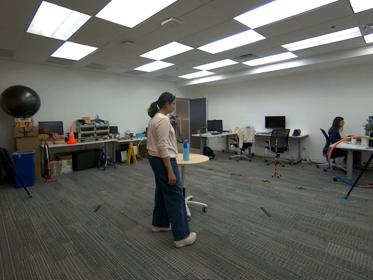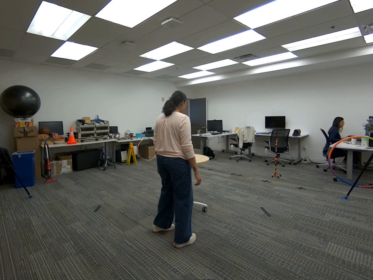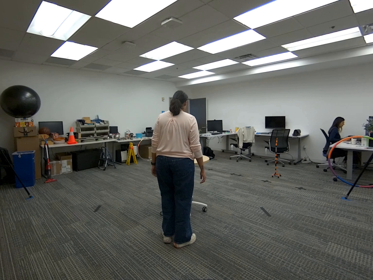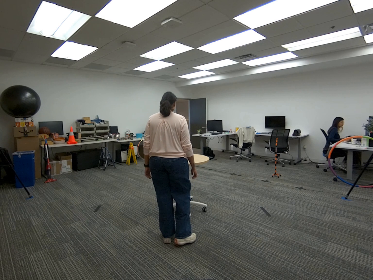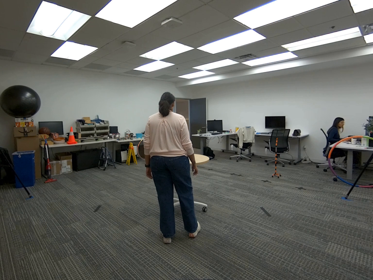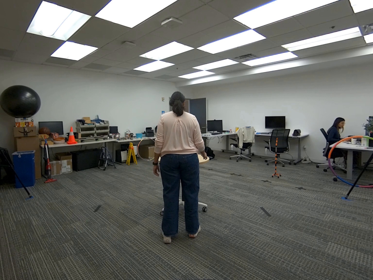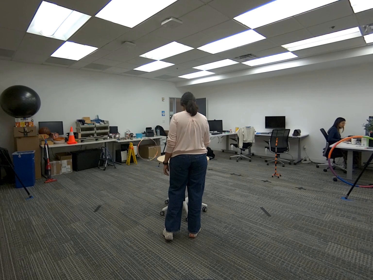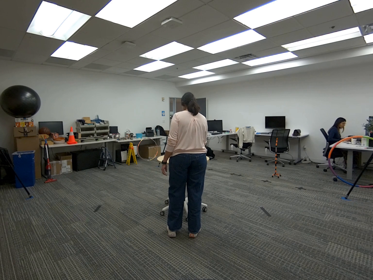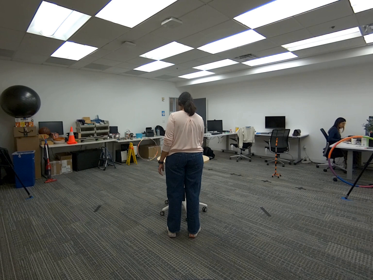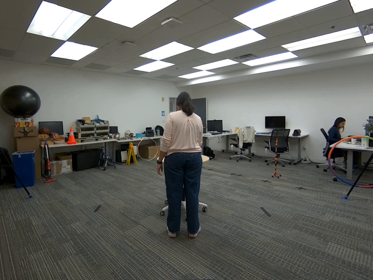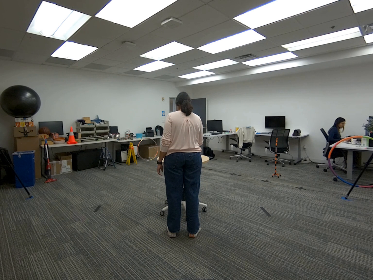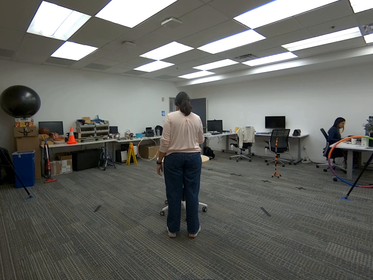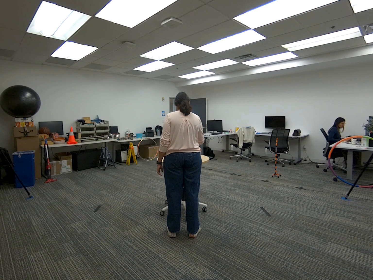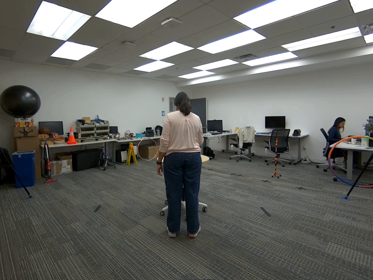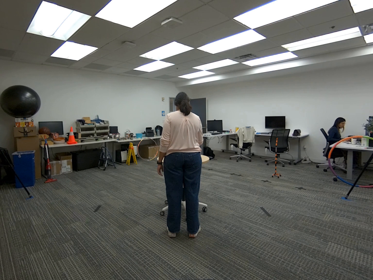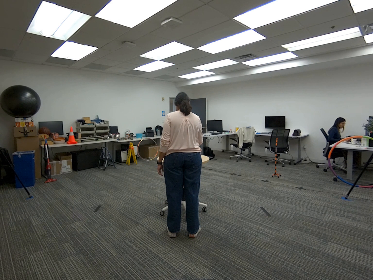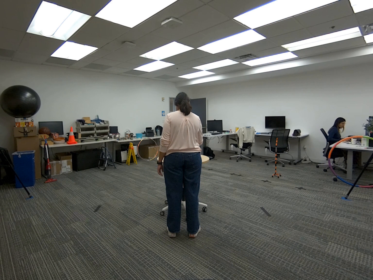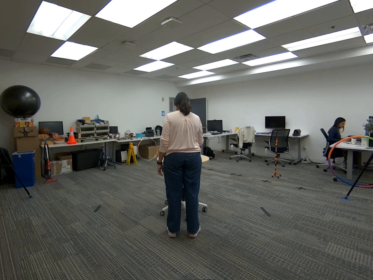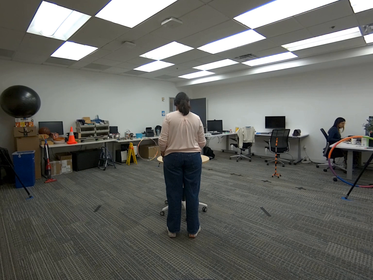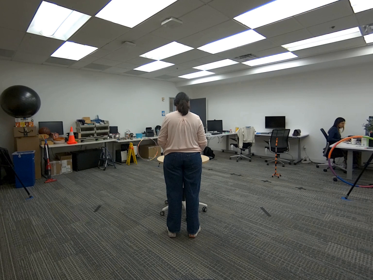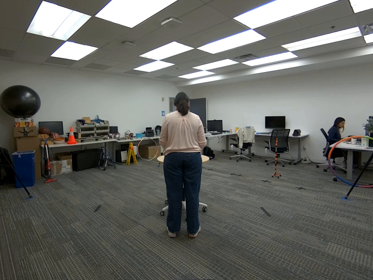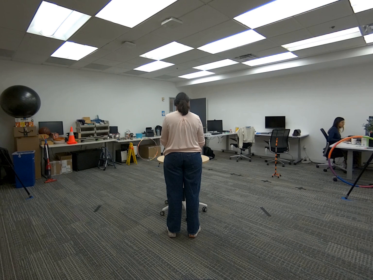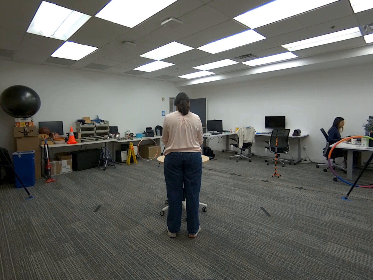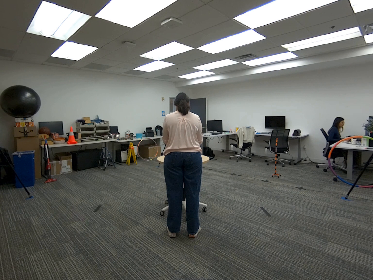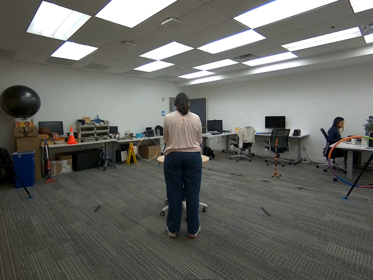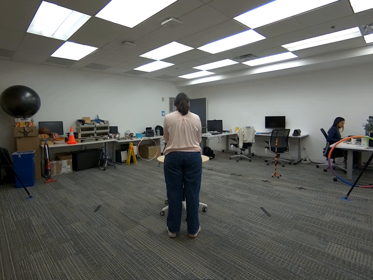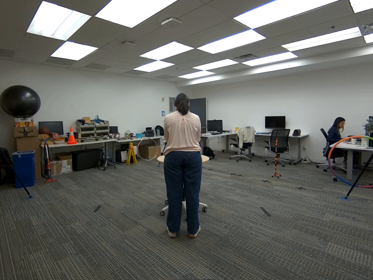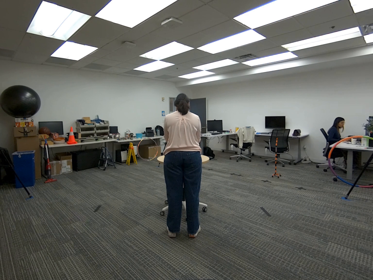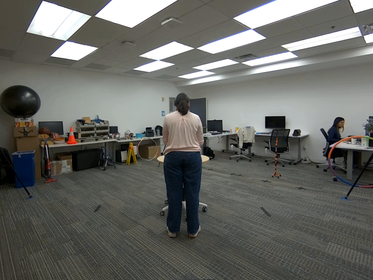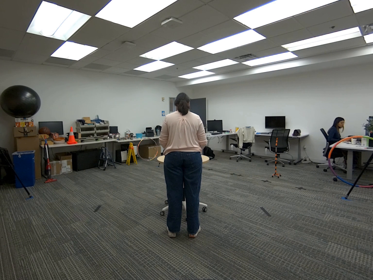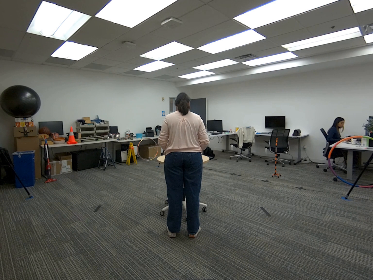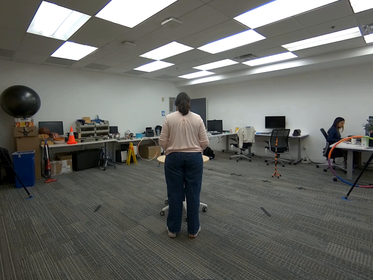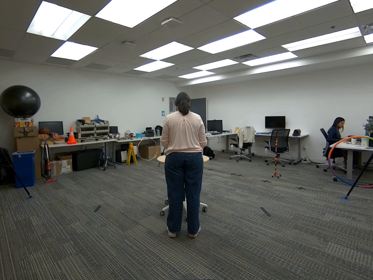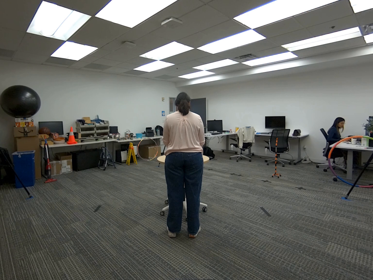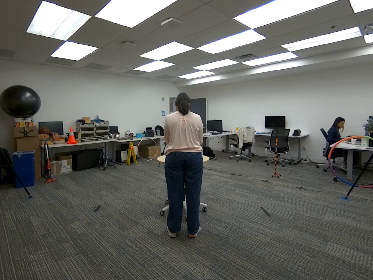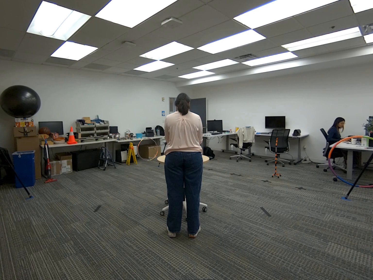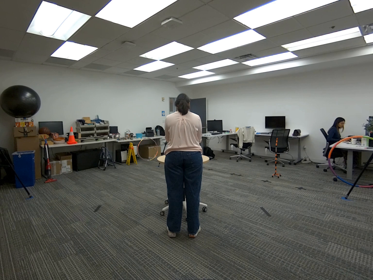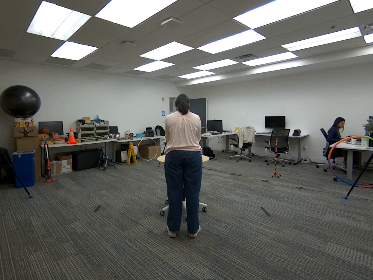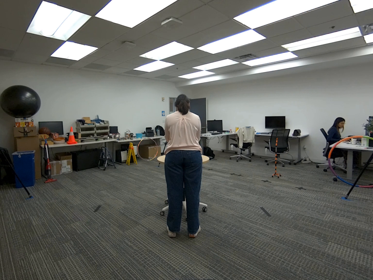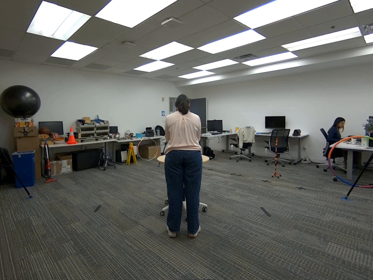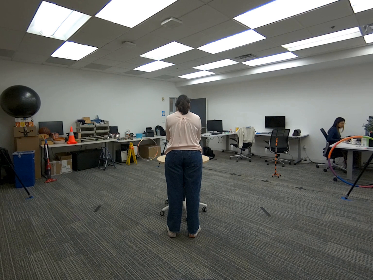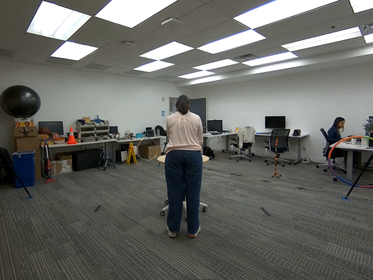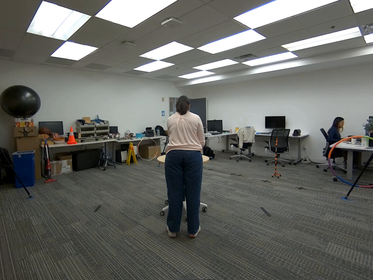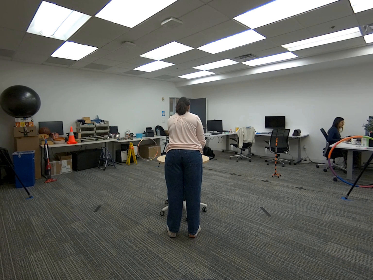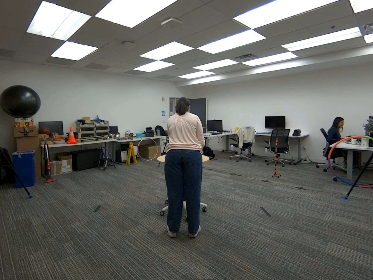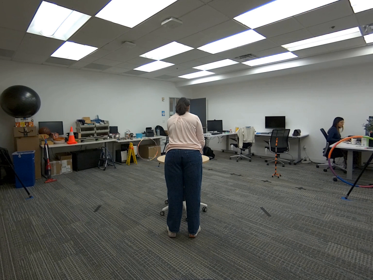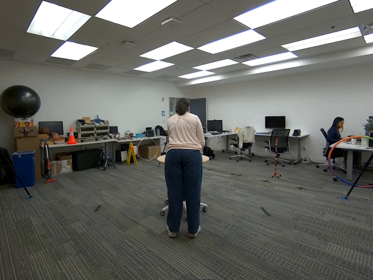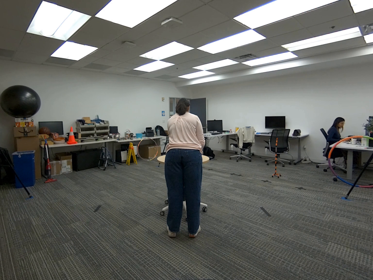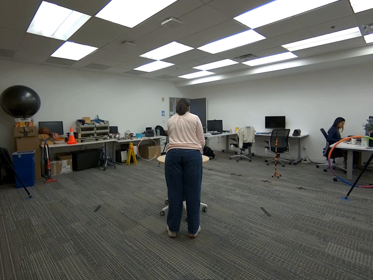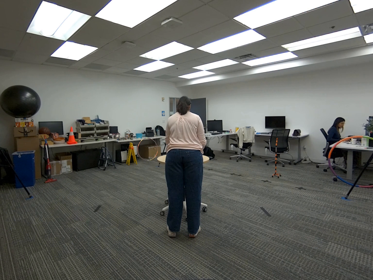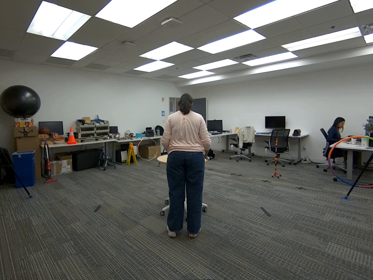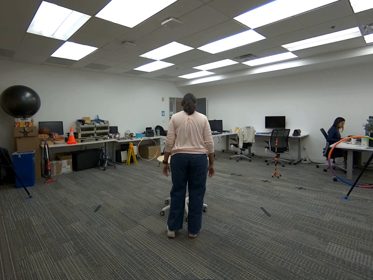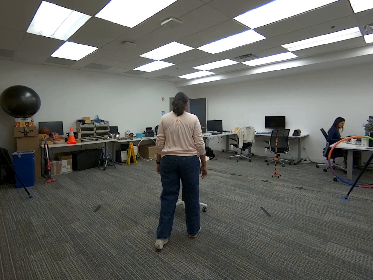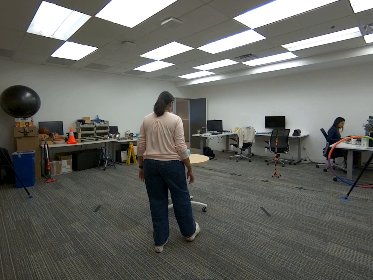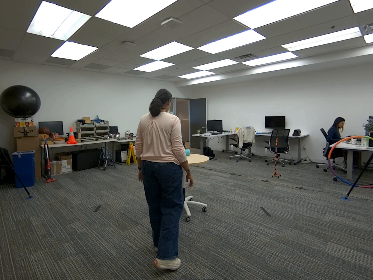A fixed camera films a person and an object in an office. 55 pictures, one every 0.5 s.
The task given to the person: Walk to the cyan water bottle on the round table. Pick it up with your right hand and place it on its side. Then use both hands to gently push it so it rolls across the table.
